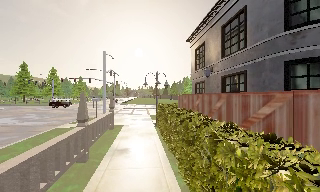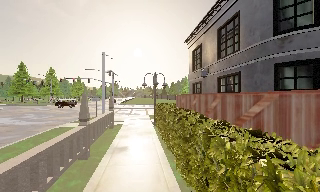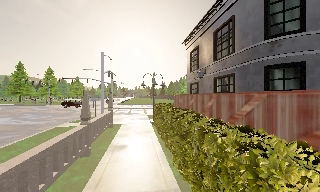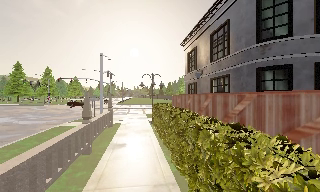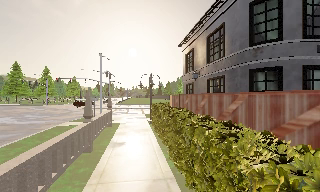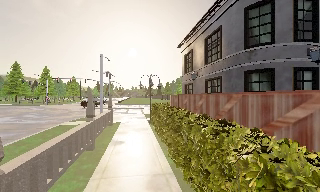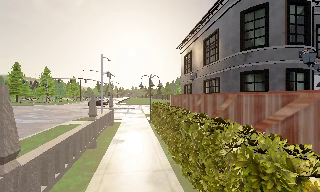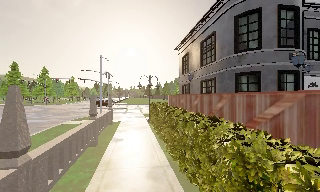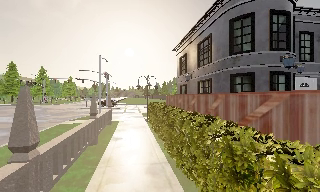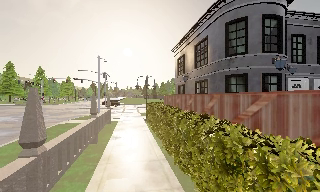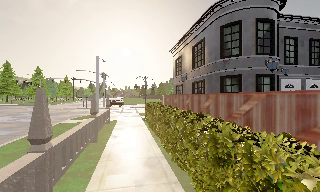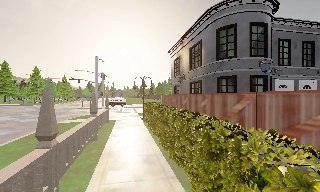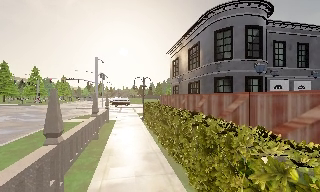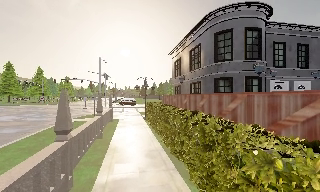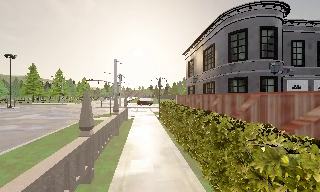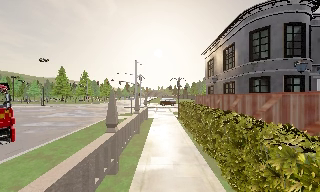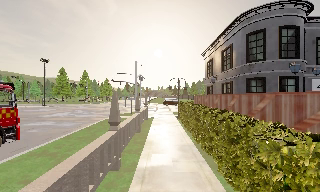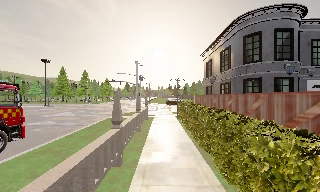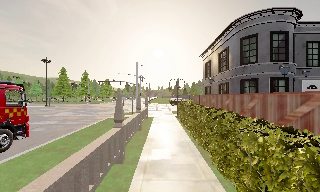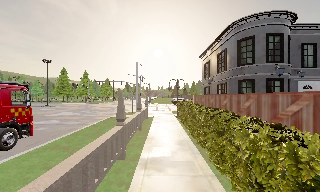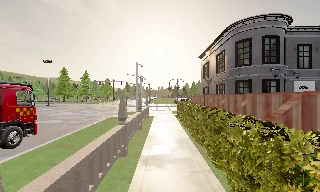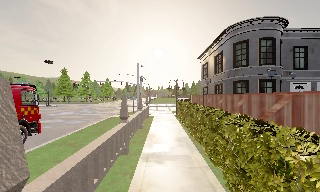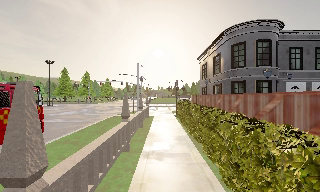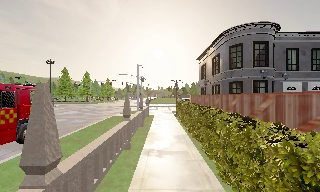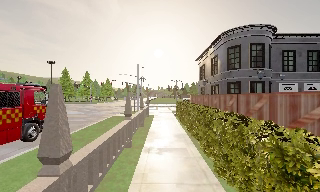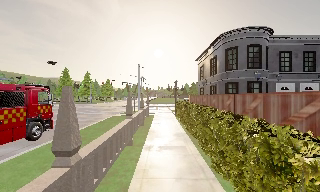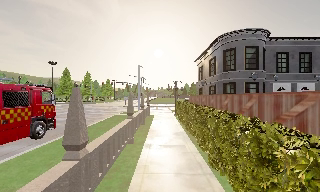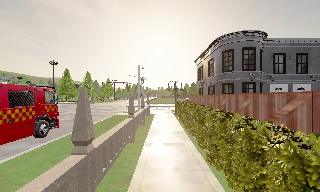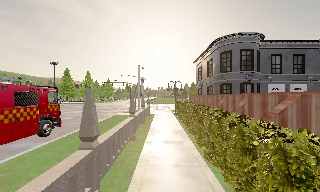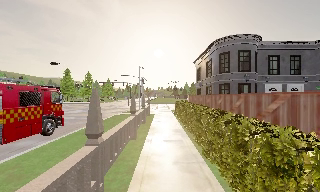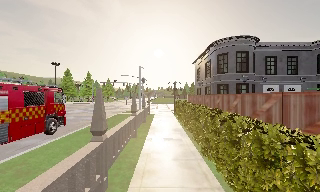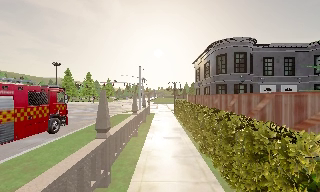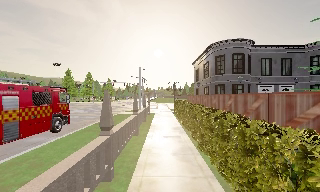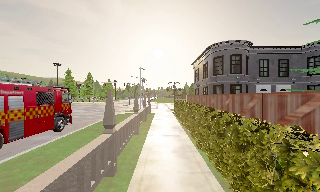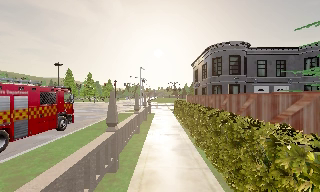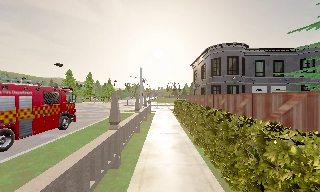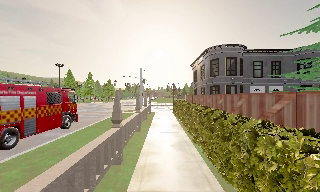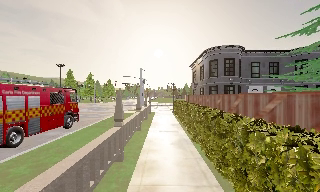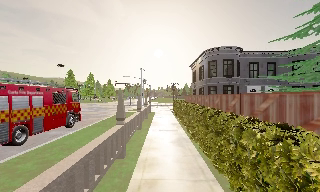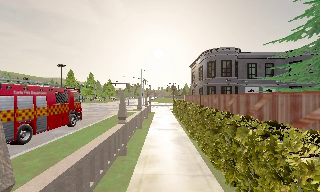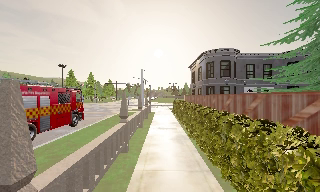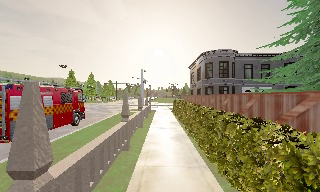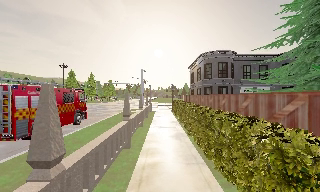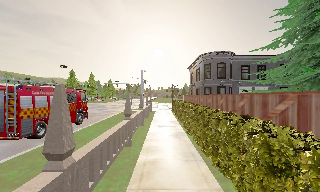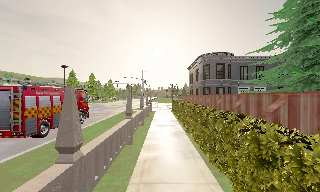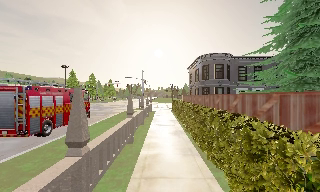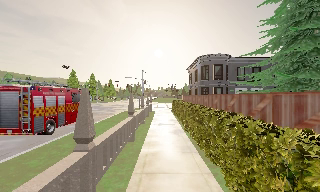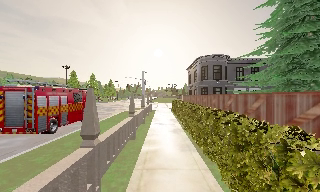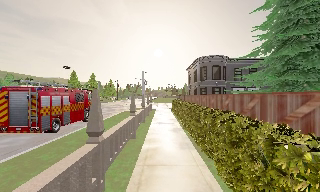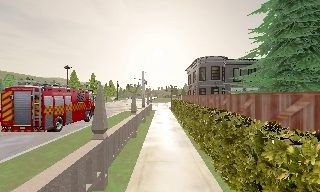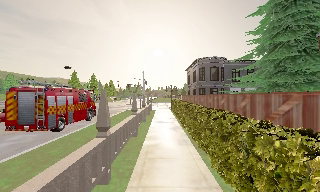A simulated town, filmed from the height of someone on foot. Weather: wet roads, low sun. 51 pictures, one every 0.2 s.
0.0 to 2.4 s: The camera travels backward, about 3.5 m, so what stands in front gets smaller.
2.4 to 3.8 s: The camera swings to its left by about 10 degrees, and the scene slides to the right. It travels backward, about 2 m, so what stands in front gets smaller.
3.8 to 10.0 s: The camera travels backward, about 9 m, so what stands in front gets smaller.
The film runs backward here.
